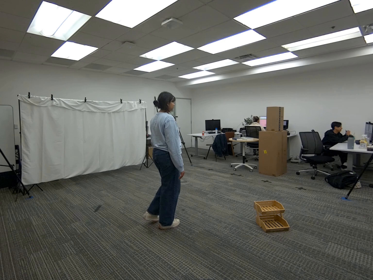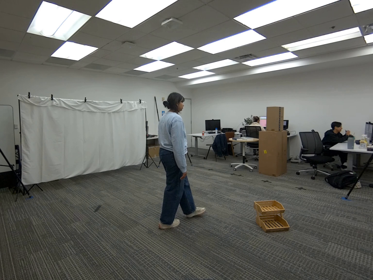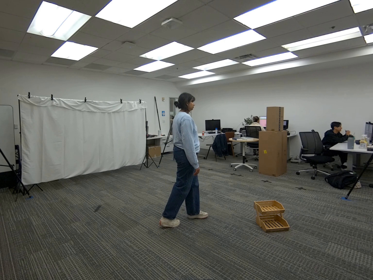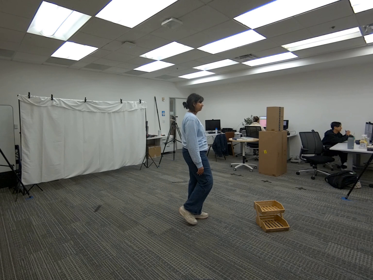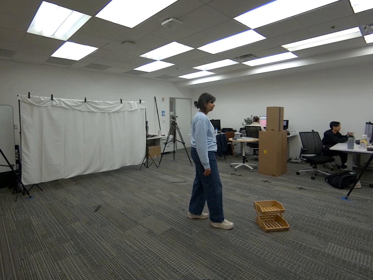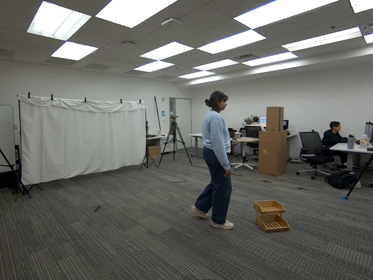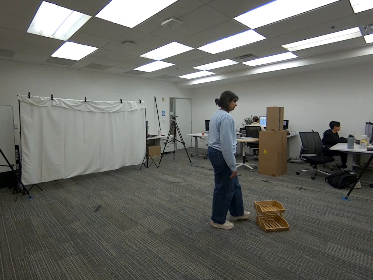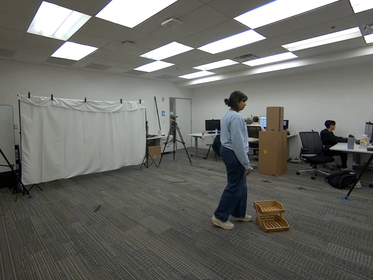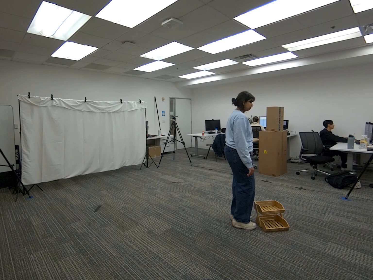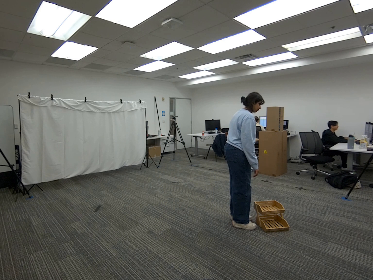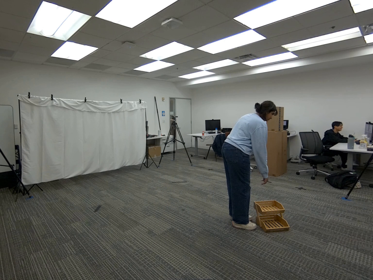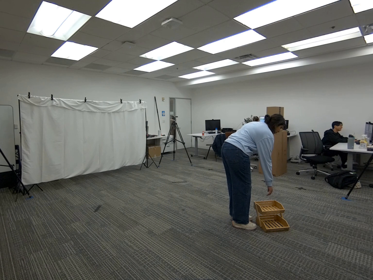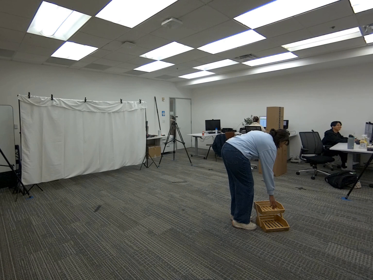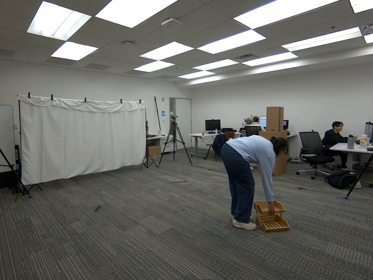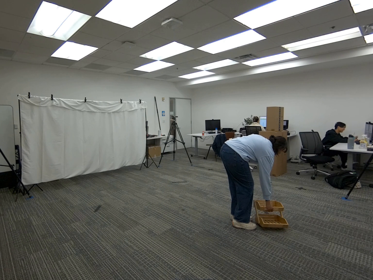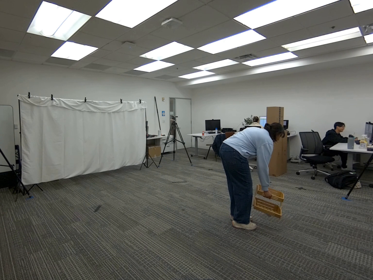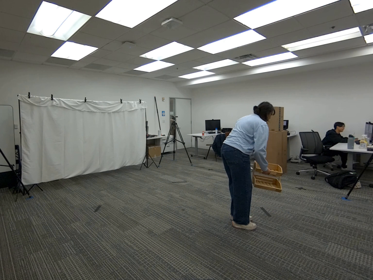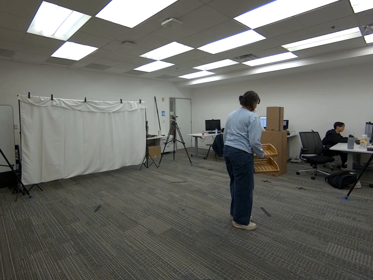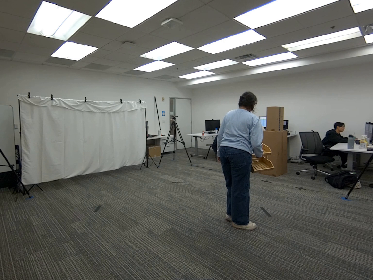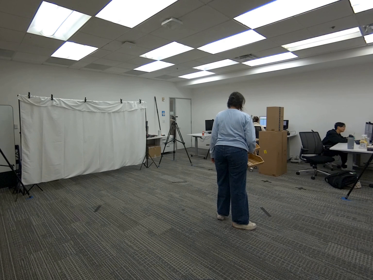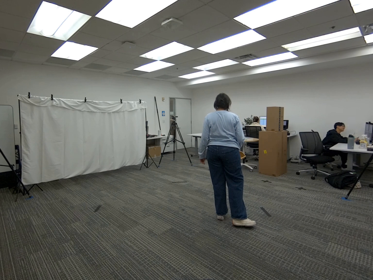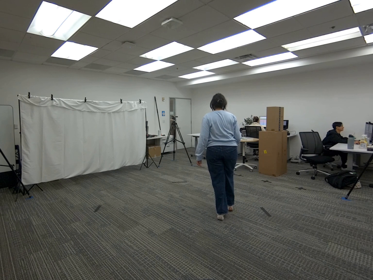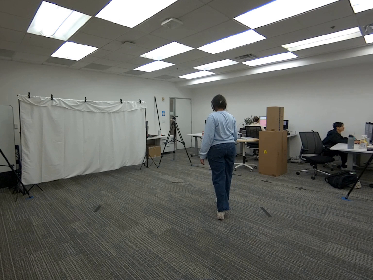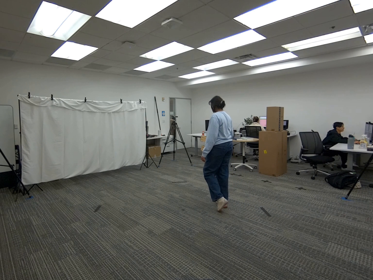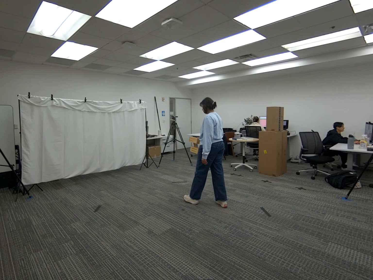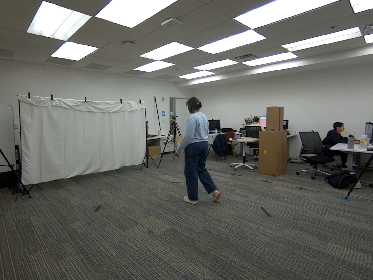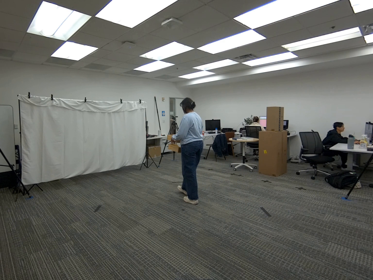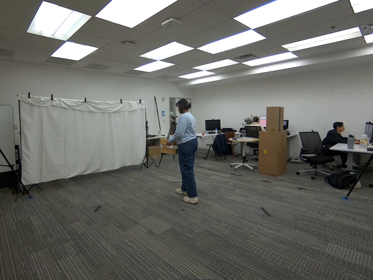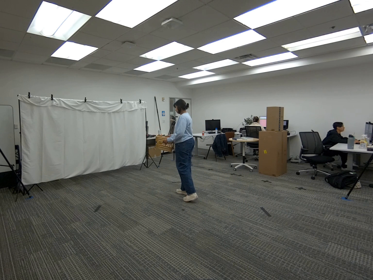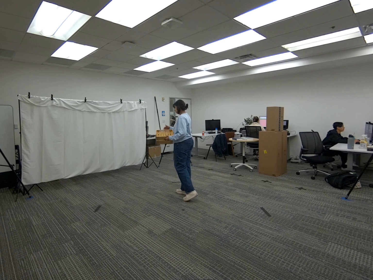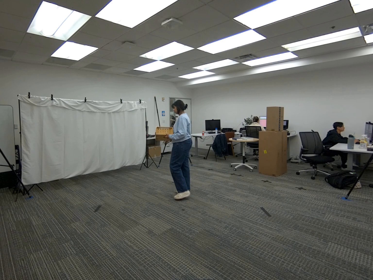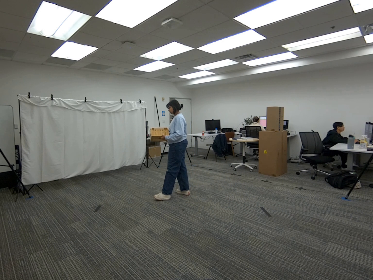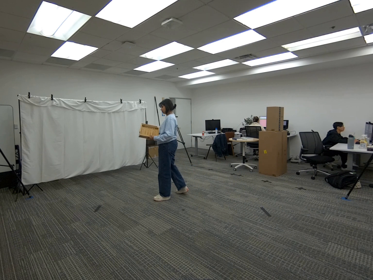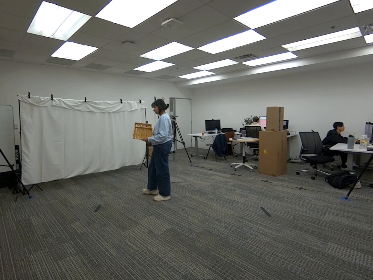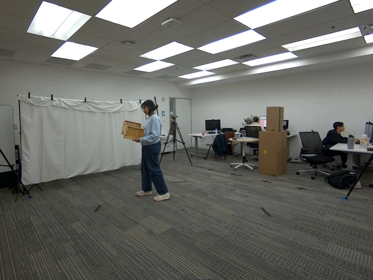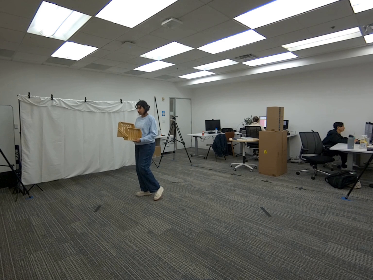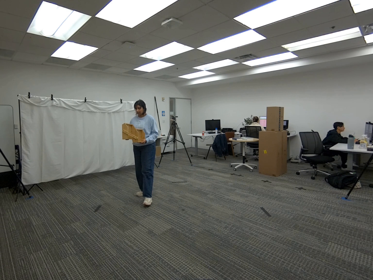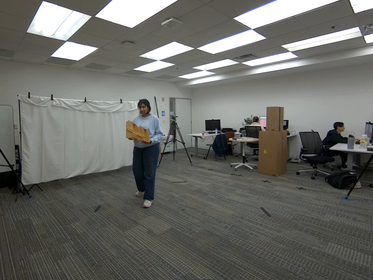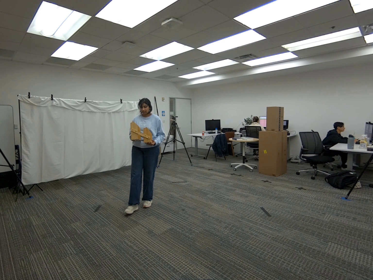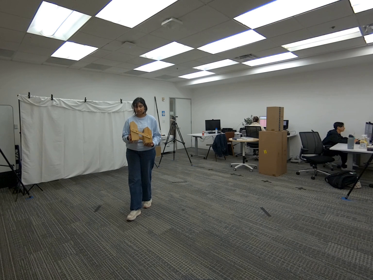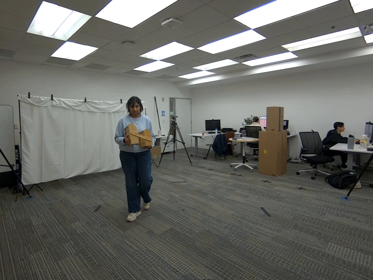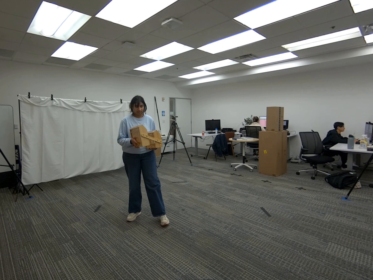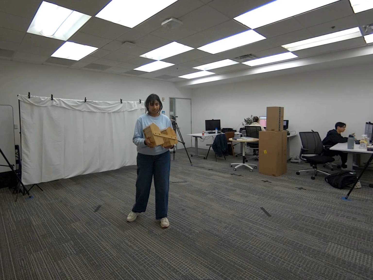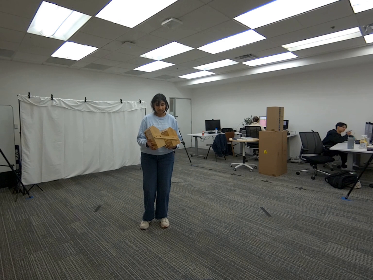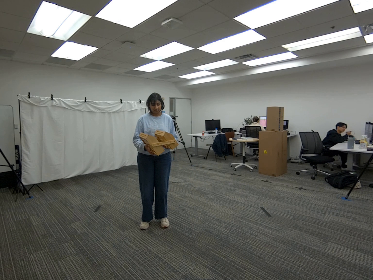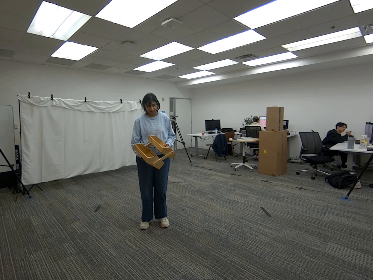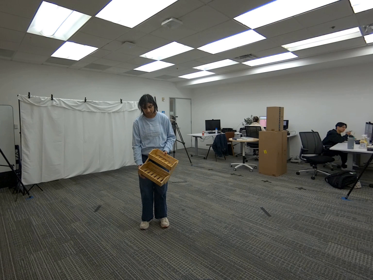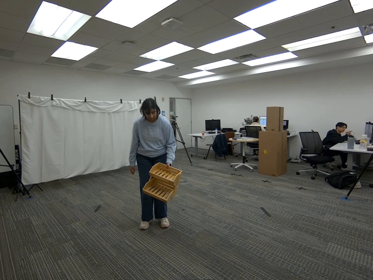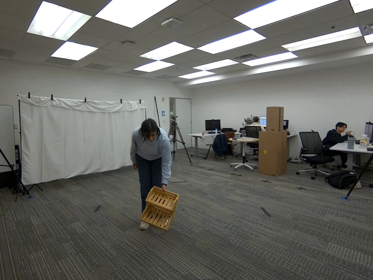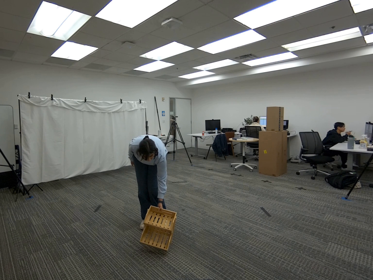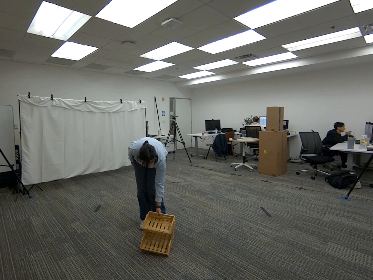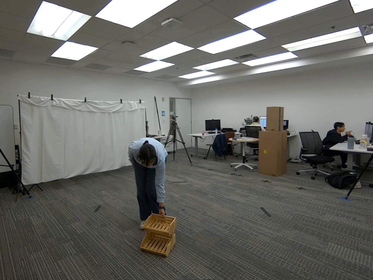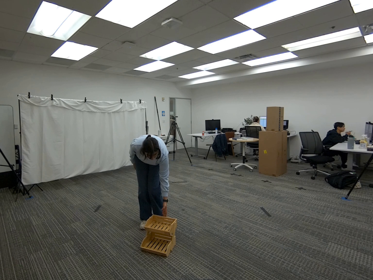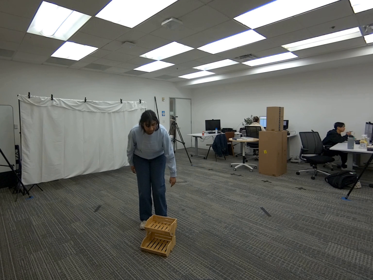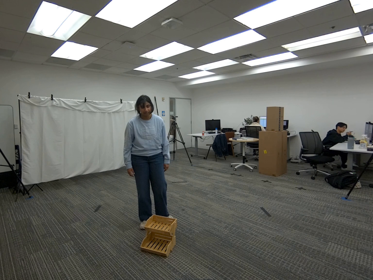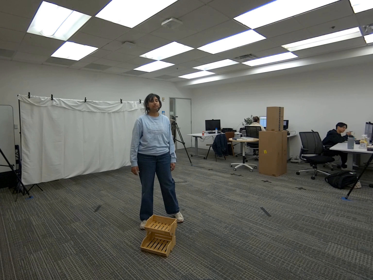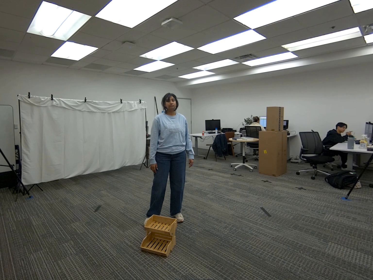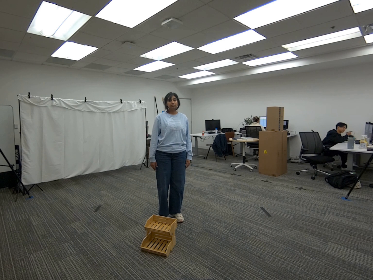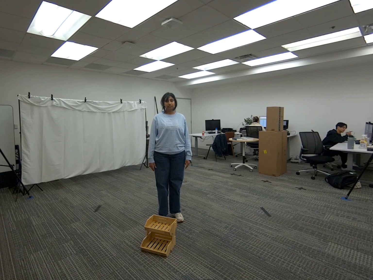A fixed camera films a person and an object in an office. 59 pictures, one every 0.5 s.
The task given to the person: Walk over to the wooden crate and rotate the wooden crate 90°.
